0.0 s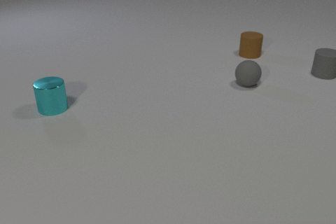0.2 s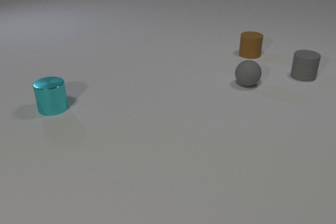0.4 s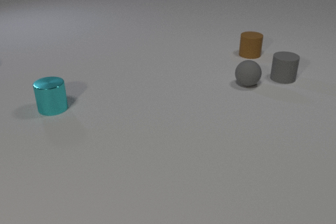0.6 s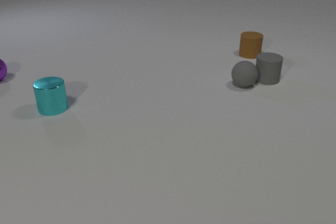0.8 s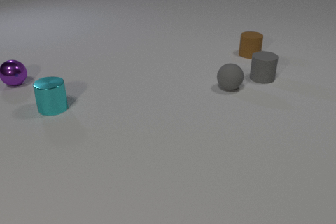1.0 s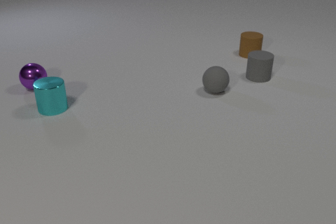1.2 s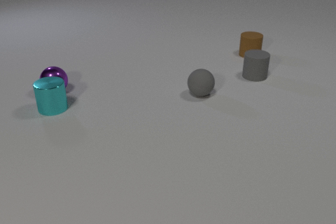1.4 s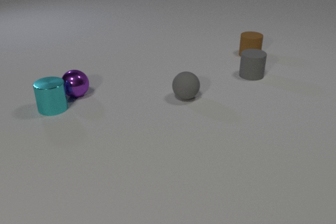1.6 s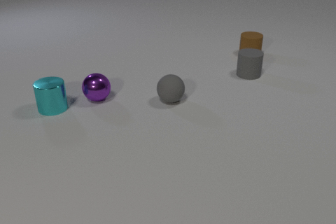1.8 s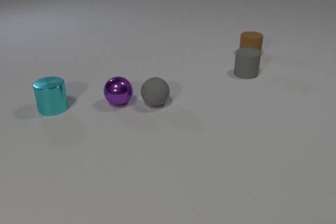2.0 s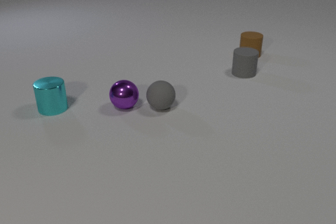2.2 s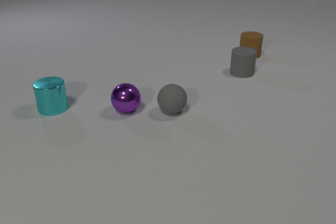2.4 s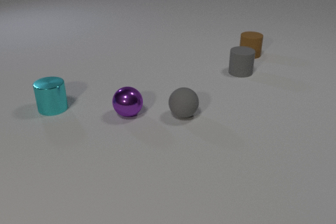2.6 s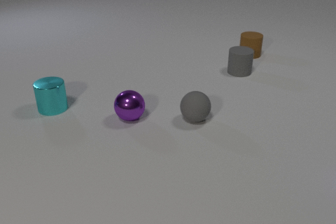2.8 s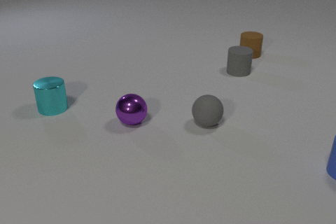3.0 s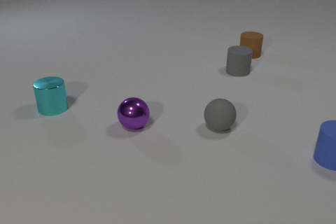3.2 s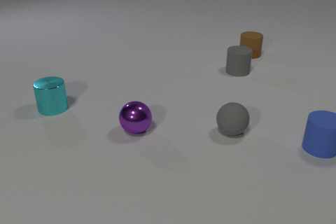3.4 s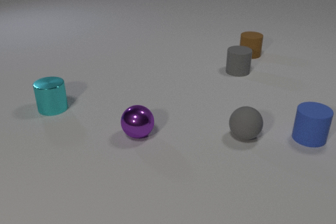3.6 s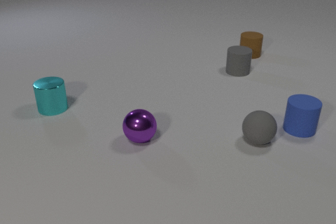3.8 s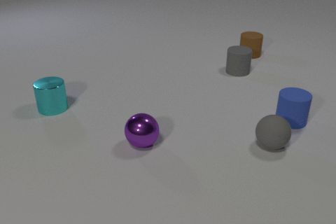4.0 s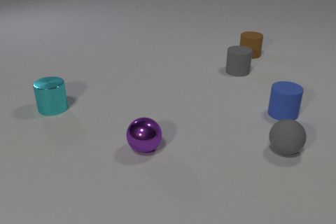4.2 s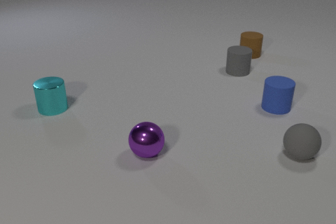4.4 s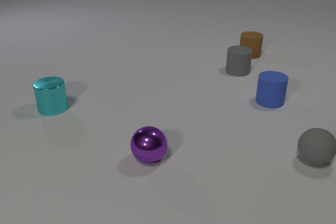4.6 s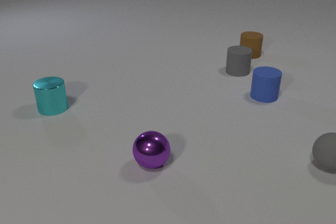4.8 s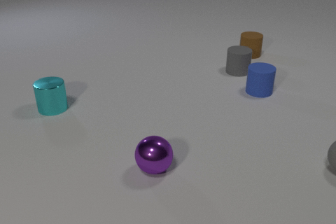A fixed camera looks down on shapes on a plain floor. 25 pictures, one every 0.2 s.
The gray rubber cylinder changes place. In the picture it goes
to the left.
0.0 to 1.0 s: The gray rubber cylinder slides to the left and toward the camera. The gray rubber sphere rolls to the left and toward the camera. The purple metal sphere comes in at the left edge, rolls to the right and toward the camera. The gray rubber cylinder and the gray rubber sphere collide.
1.0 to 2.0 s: The gray rubber cylinder slides to the left and away from the camera. The gray rubber sphere rolls to the left and toward the camera. The purple metal sphere rolls to the right and toward the camera. The gray rubber sphere and the purple metal sphere collide.
2.0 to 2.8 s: The gray rubber cylinder slides to the left. The gray rubber sphere rolls to the right and toward the camera. The purple metal sphere rolls toward the camera. The blue rubber cylinder comes in at the right edge, slides away from the camera and to the left.
2.8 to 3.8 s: The gray rubber sphere rolls to the right and toward the camera. The purple metal sphere rolls toward the camera. The blue rubber cylinder slides away from the camera and to the left.
3.8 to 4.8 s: The gray rubber sphere rolls to the right. The purple metal sphere rolls toward the camera. The blue rubber cylinder slides away from the camera and to the left.
How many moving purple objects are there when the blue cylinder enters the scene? 1.
How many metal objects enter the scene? 1.
What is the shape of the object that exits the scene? sphere.
